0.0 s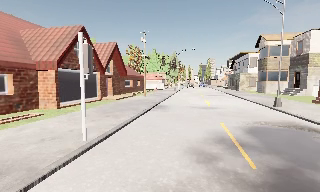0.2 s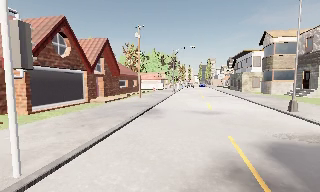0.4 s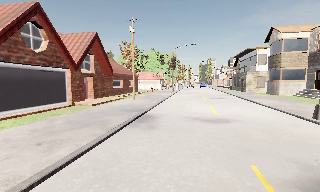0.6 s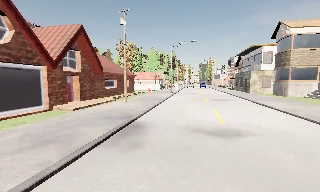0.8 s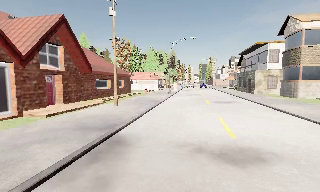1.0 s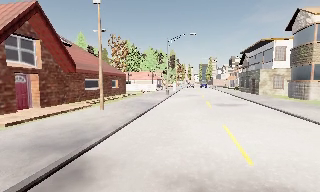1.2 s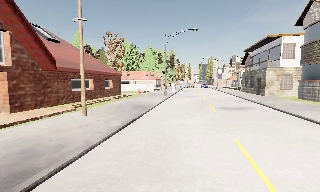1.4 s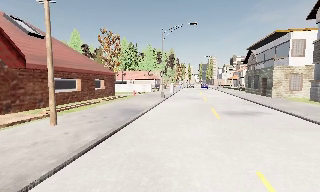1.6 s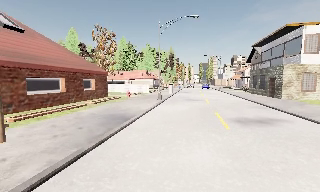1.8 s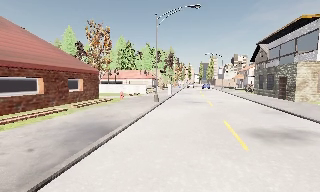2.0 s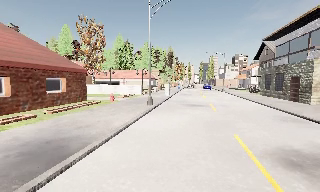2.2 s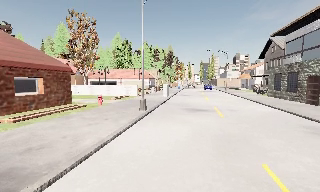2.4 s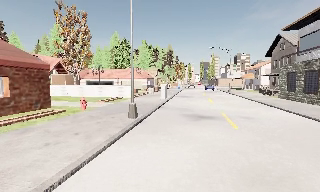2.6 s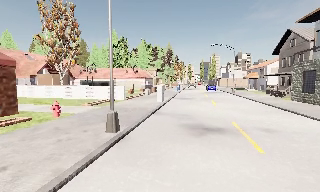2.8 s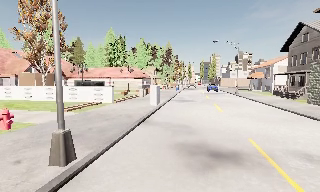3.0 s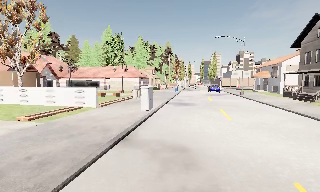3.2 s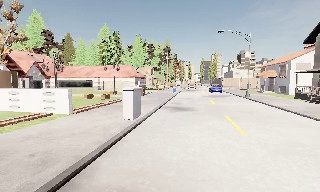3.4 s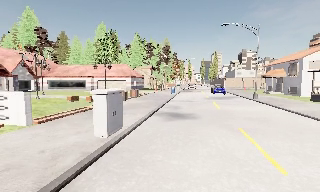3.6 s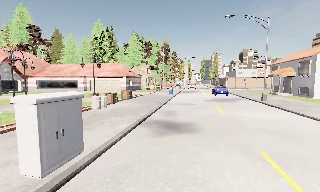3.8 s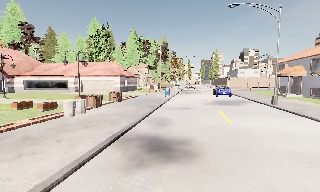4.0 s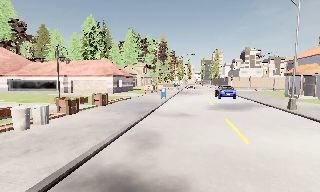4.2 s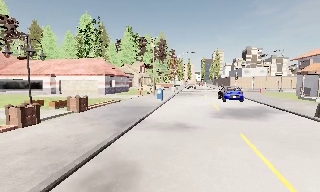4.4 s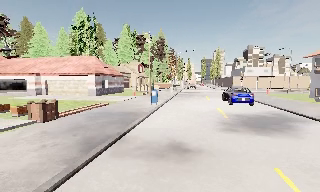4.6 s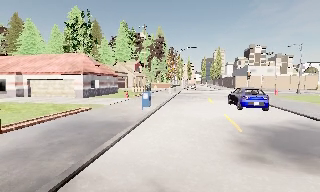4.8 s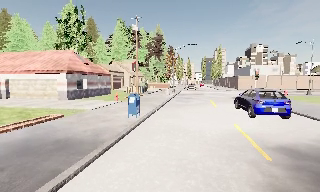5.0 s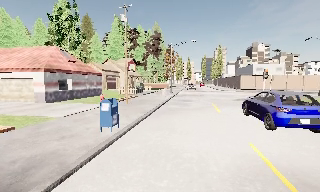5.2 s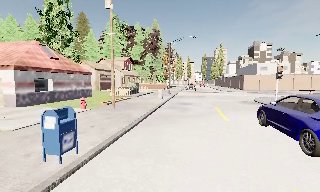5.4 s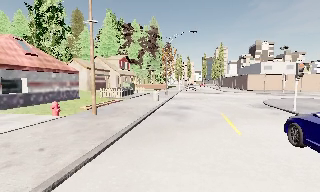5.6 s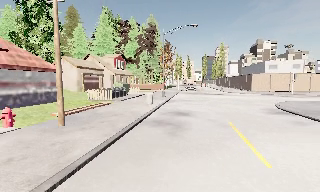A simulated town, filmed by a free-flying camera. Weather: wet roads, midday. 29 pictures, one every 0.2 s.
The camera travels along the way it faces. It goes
forward.
0.0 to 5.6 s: The camera travels forward, about 60 m, so what stands in front looms larger.
The film runs backward here.
